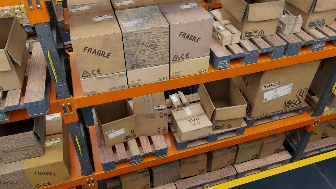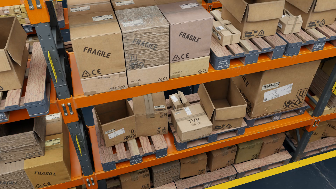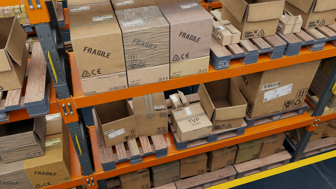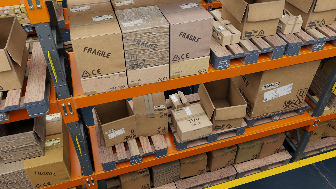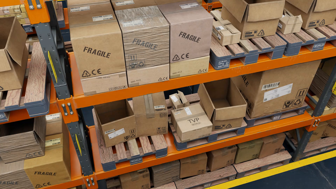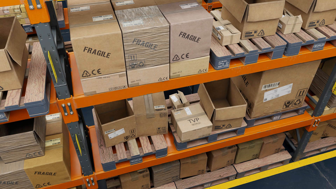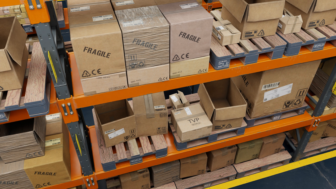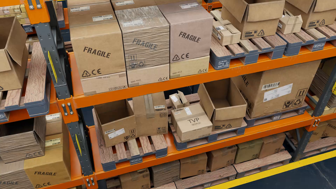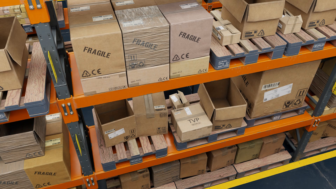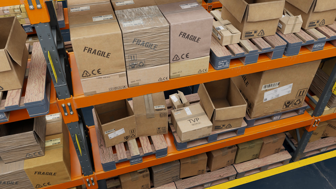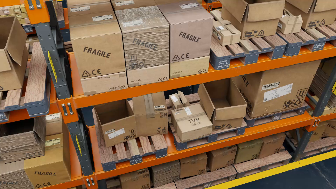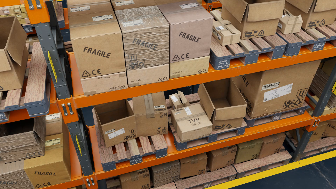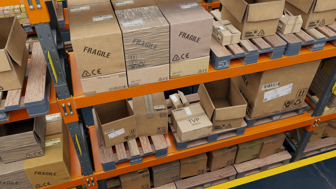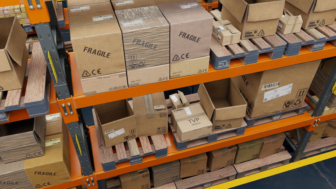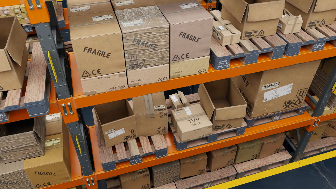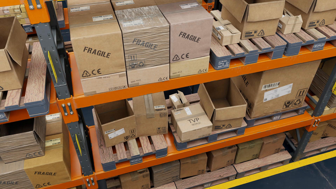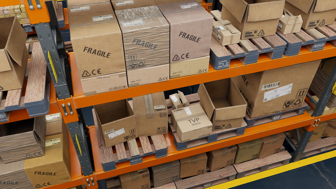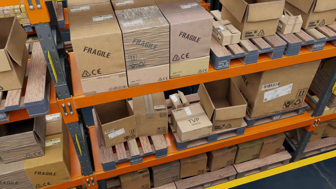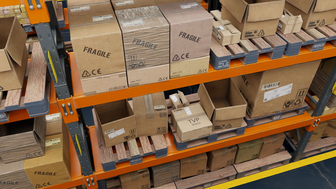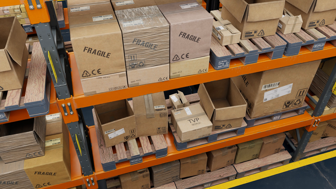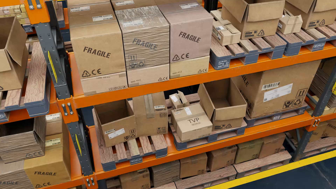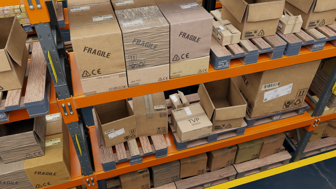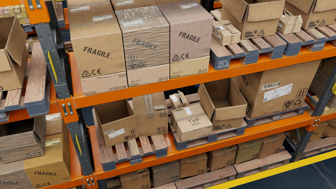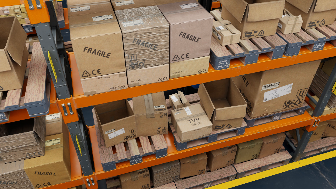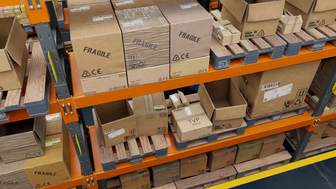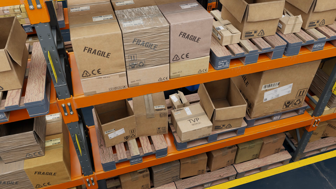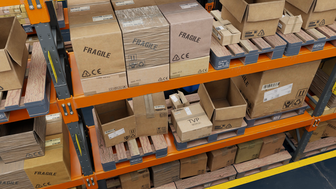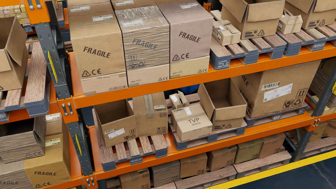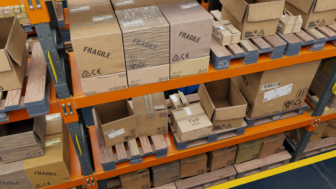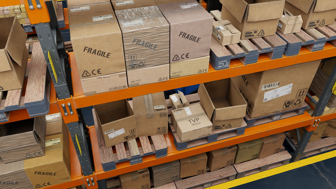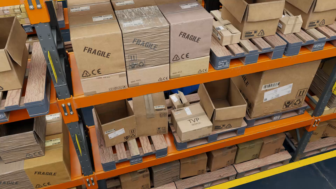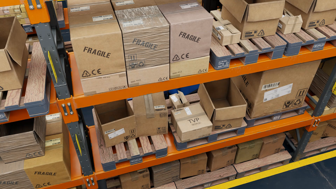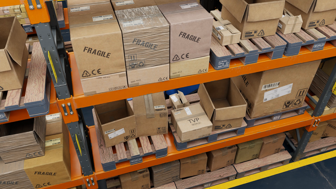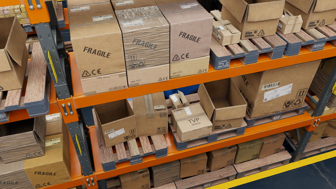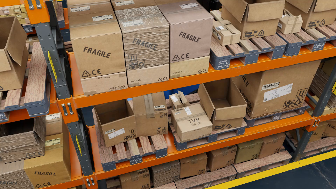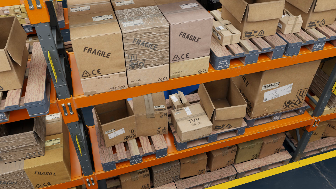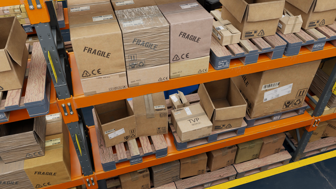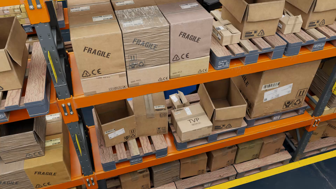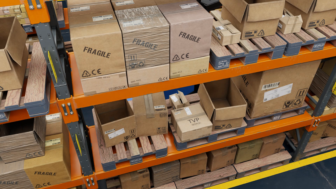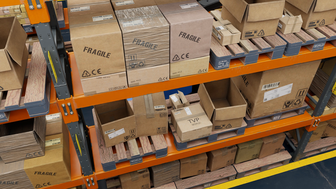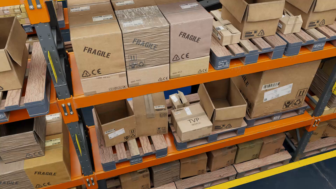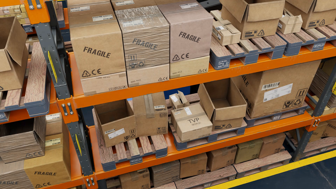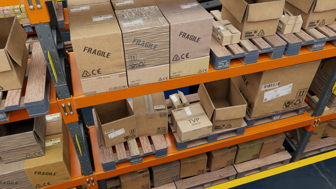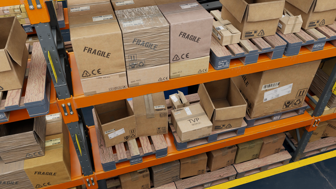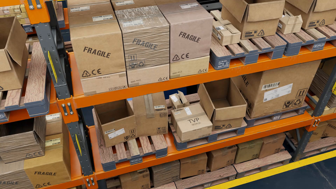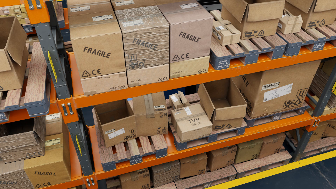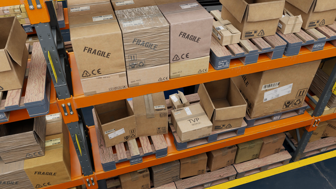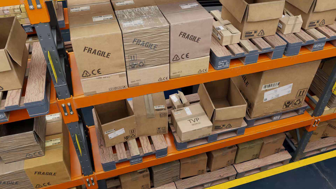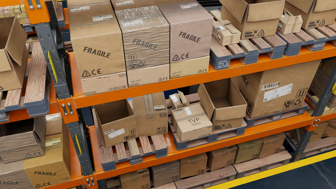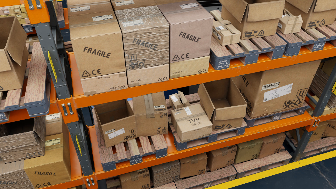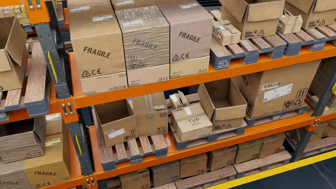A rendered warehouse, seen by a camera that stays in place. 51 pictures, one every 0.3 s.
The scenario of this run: A forklift runs into an object in its way.
